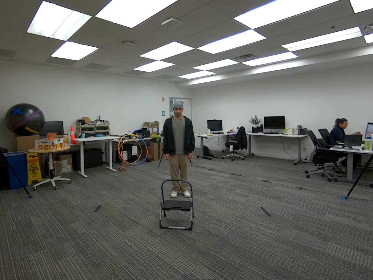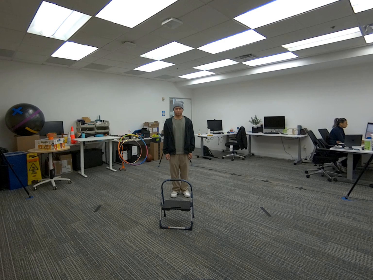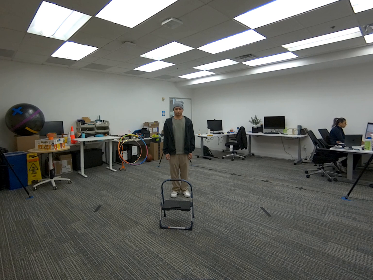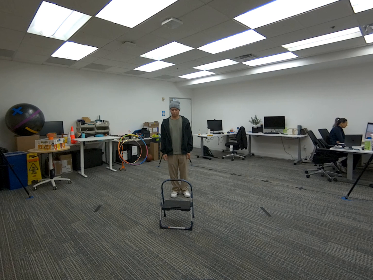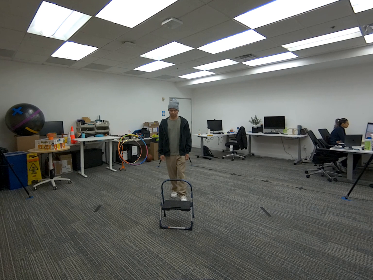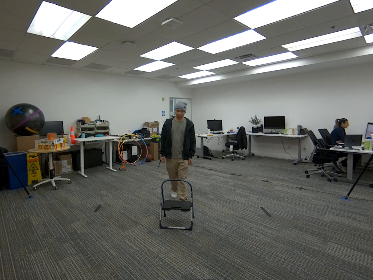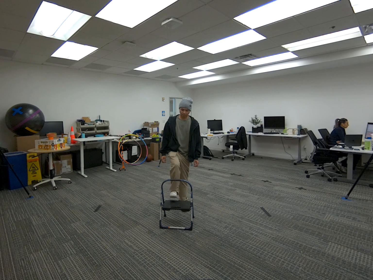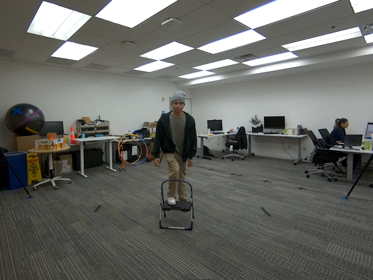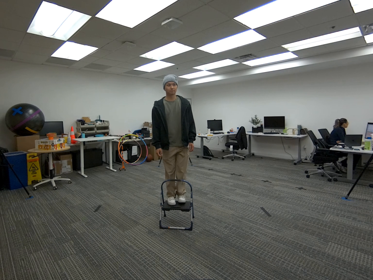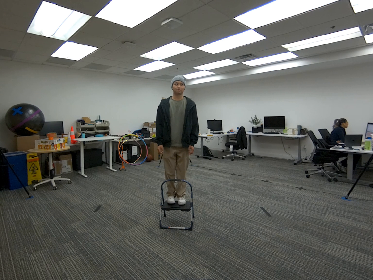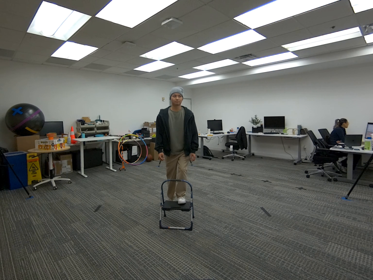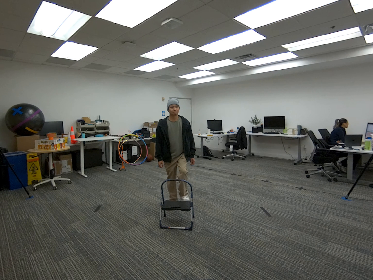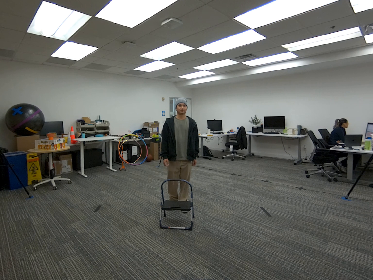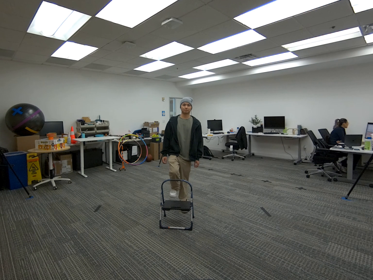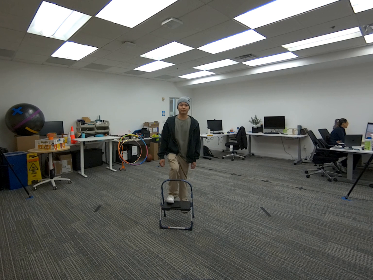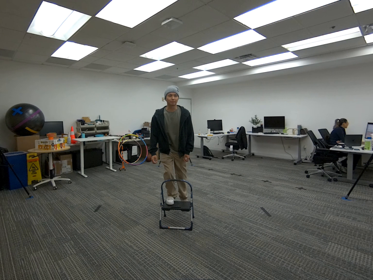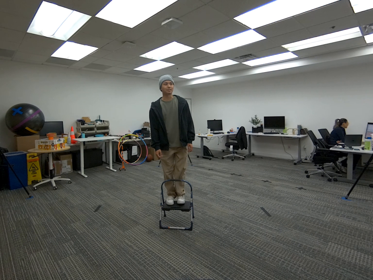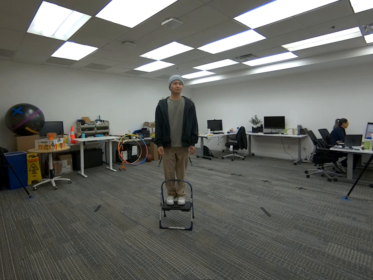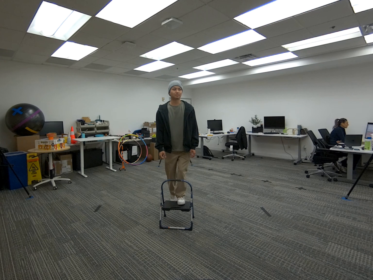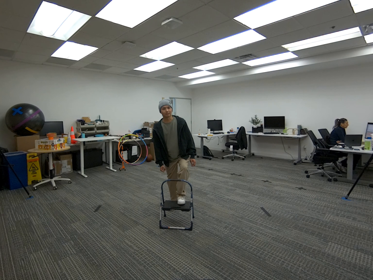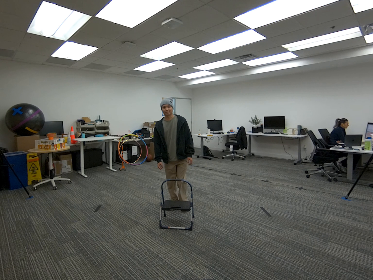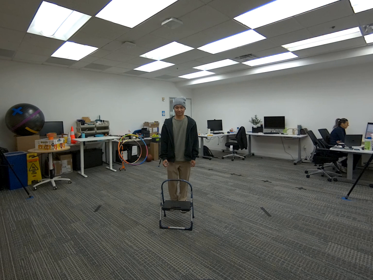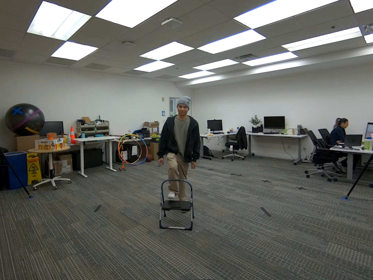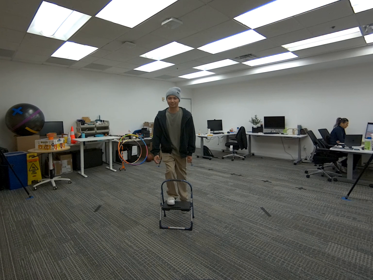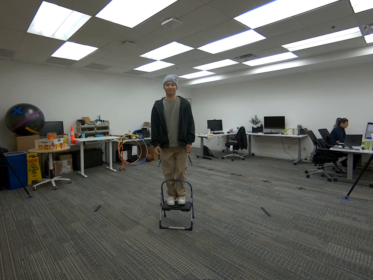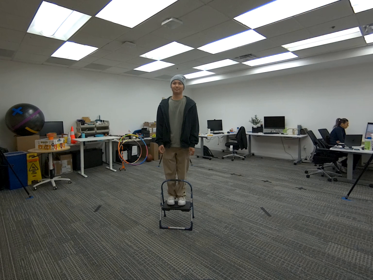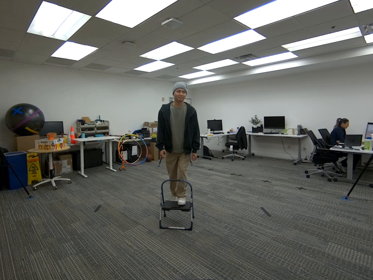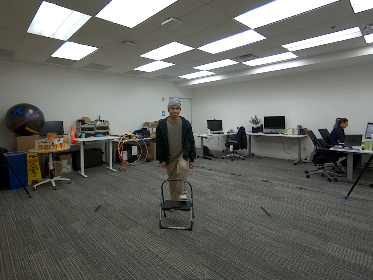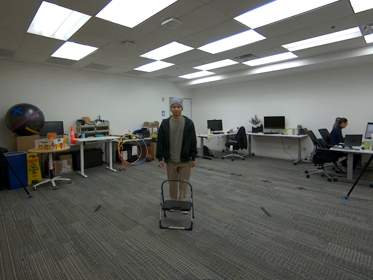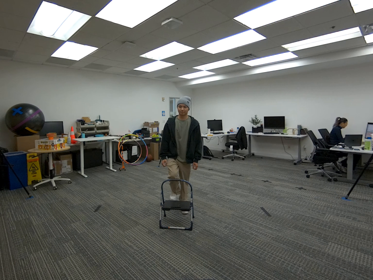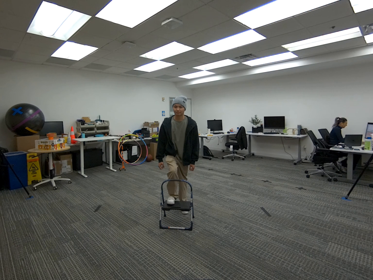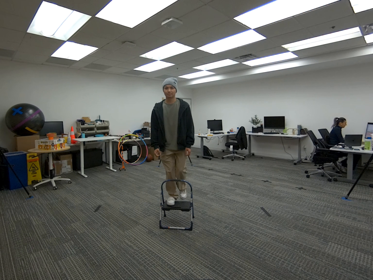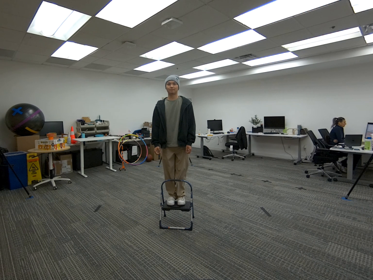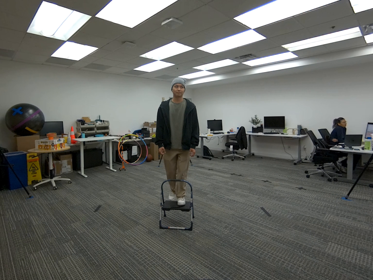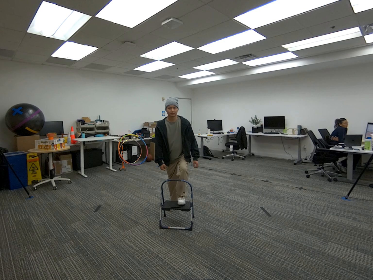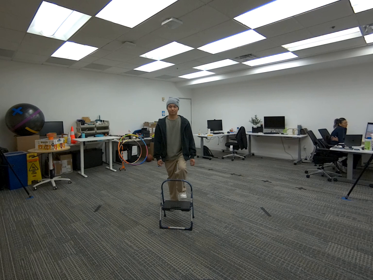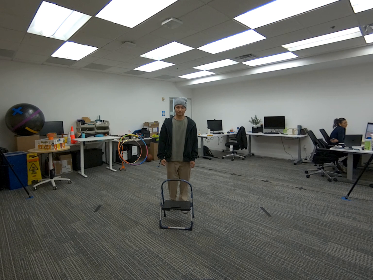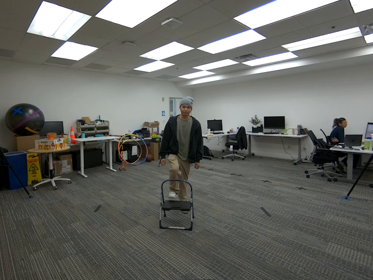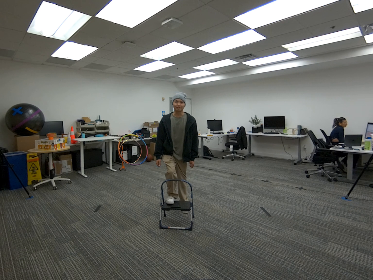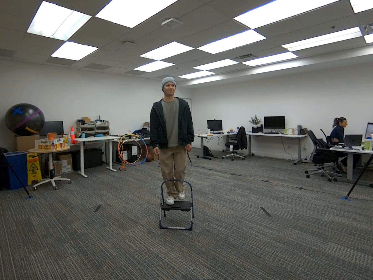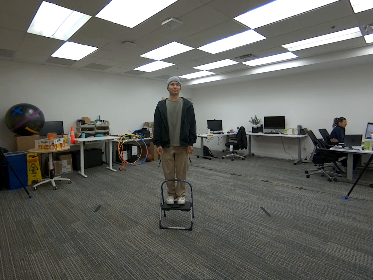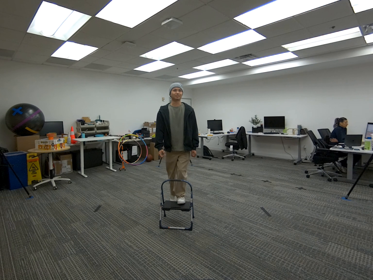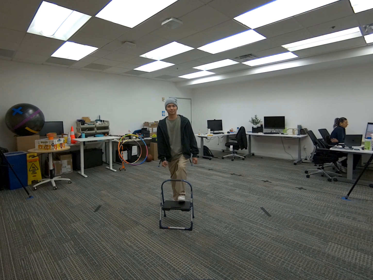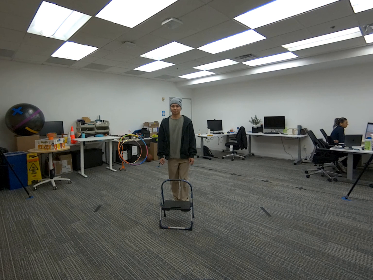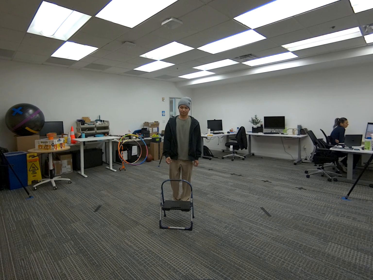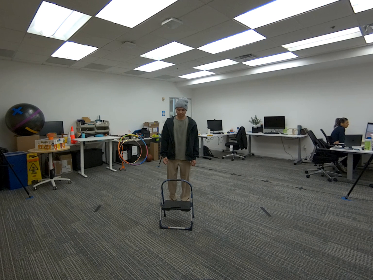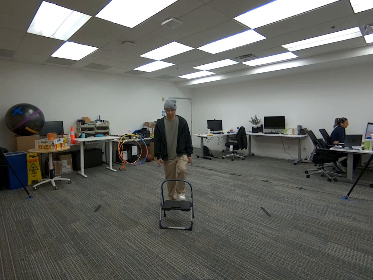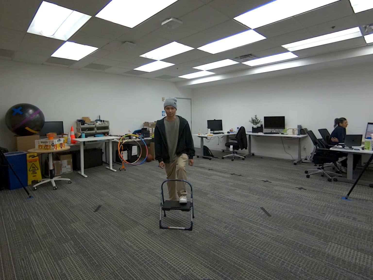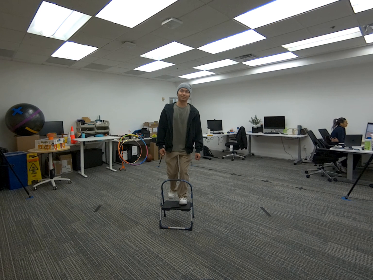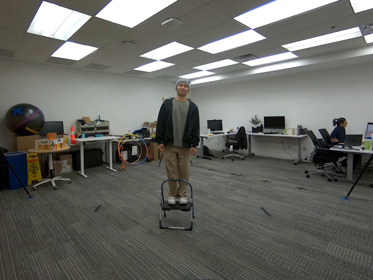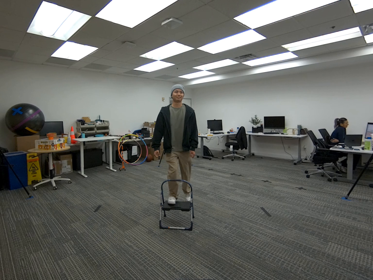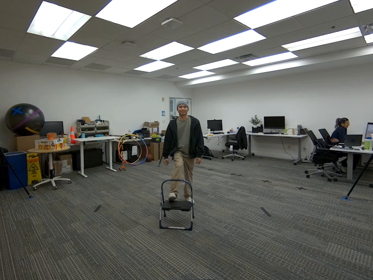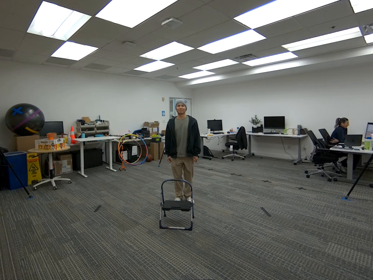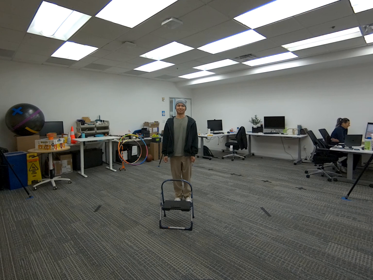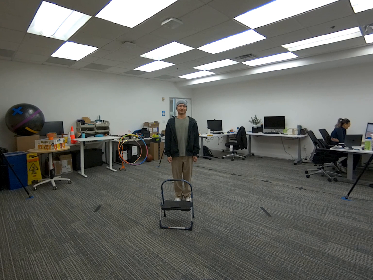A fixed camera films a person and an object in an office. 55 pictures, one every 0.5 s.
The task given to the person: Walk over to the step ladder and proceed to perform ~10 sec. of step ups slowly.
